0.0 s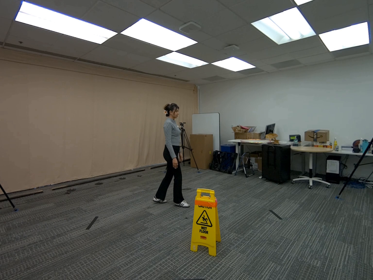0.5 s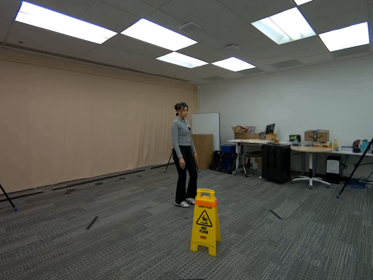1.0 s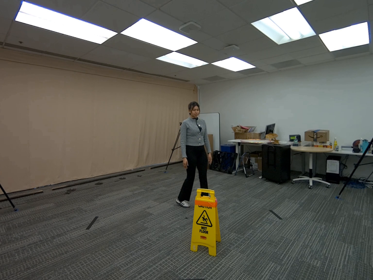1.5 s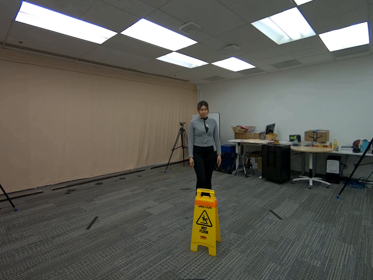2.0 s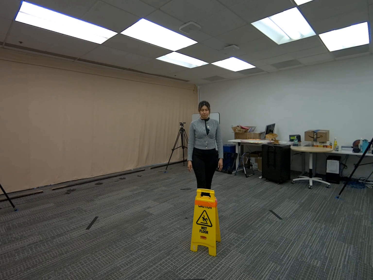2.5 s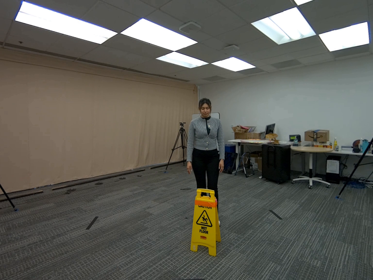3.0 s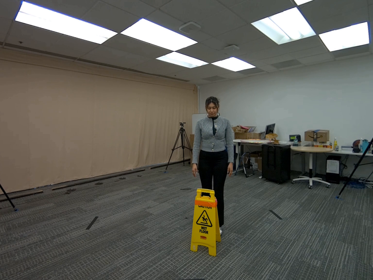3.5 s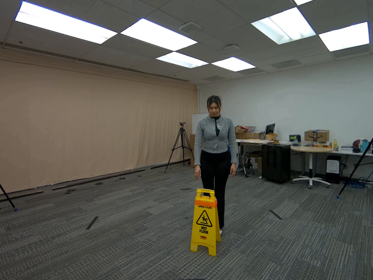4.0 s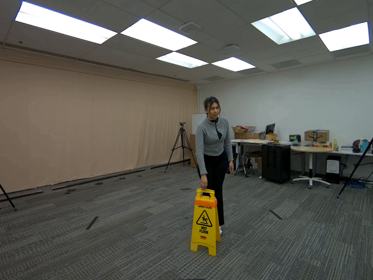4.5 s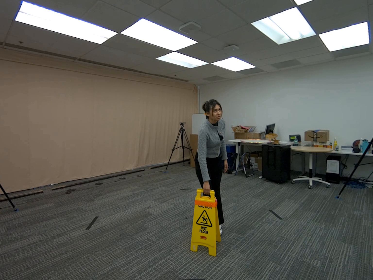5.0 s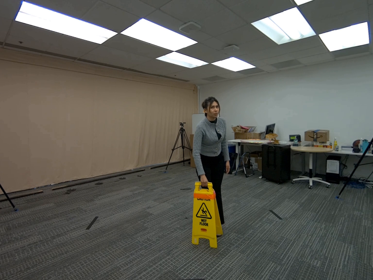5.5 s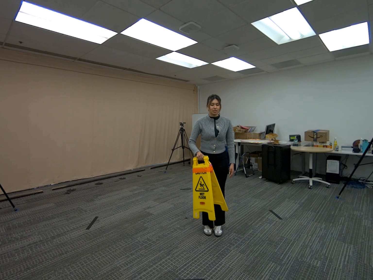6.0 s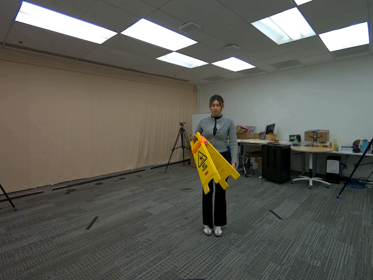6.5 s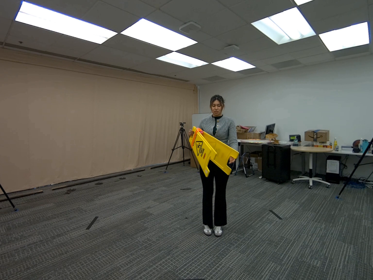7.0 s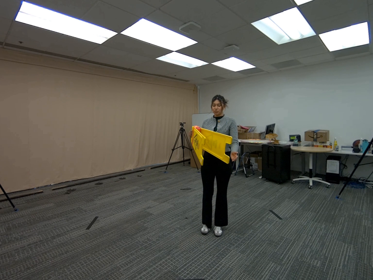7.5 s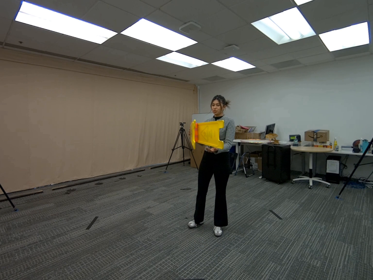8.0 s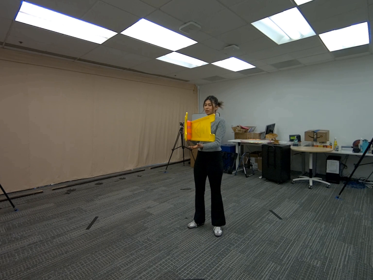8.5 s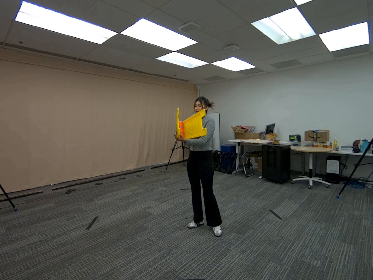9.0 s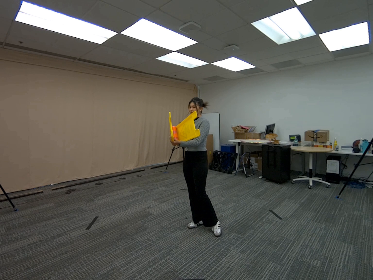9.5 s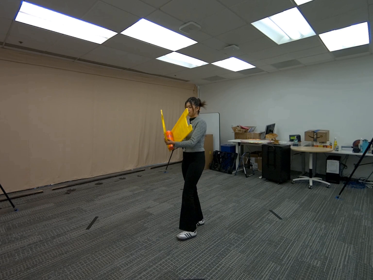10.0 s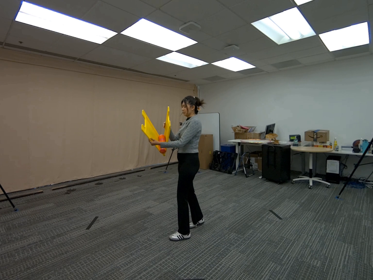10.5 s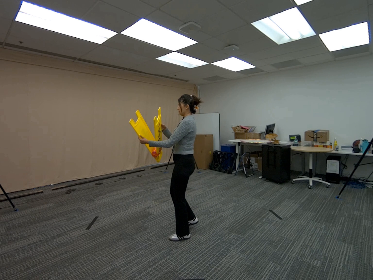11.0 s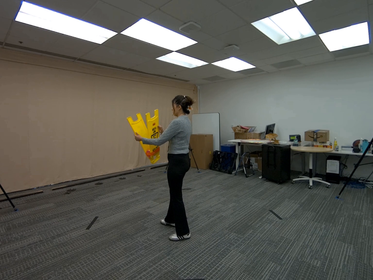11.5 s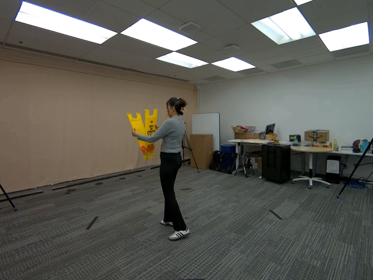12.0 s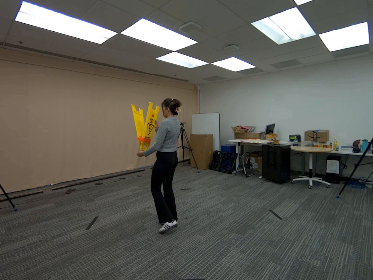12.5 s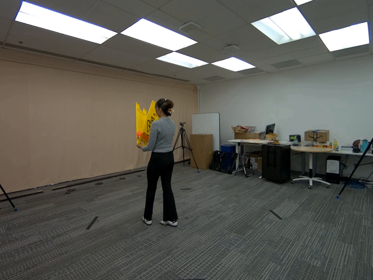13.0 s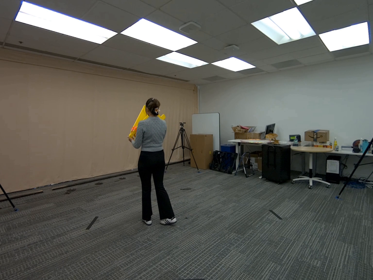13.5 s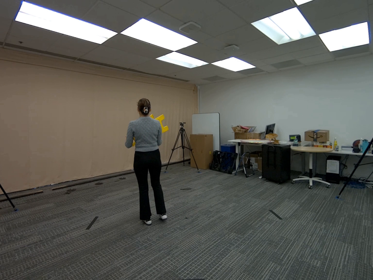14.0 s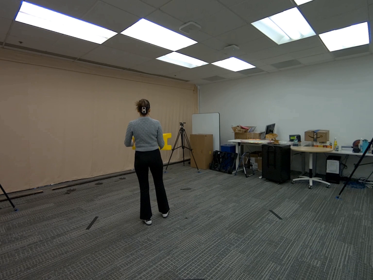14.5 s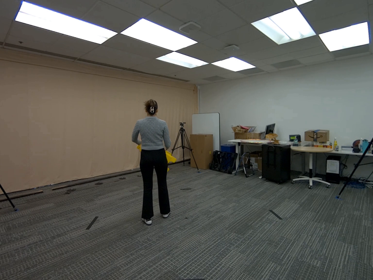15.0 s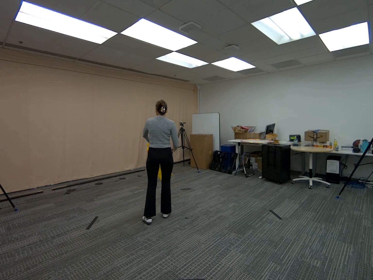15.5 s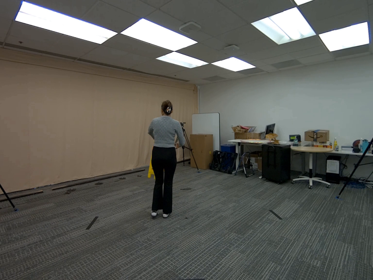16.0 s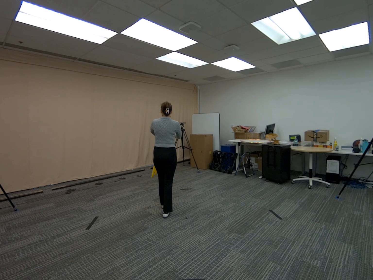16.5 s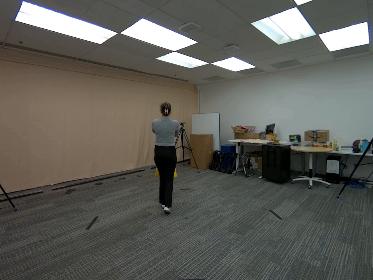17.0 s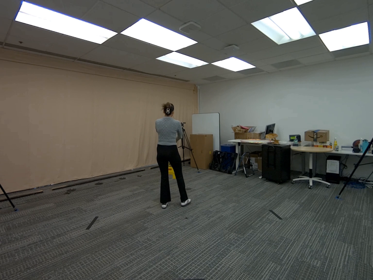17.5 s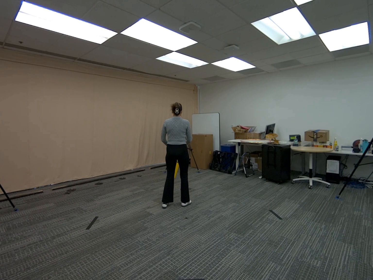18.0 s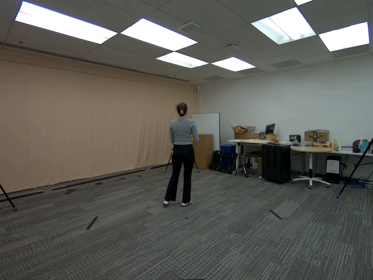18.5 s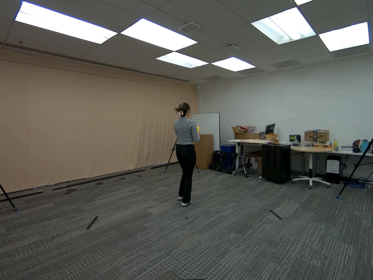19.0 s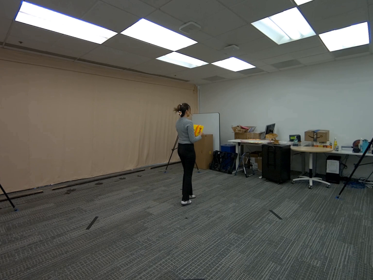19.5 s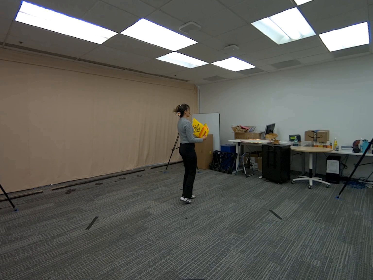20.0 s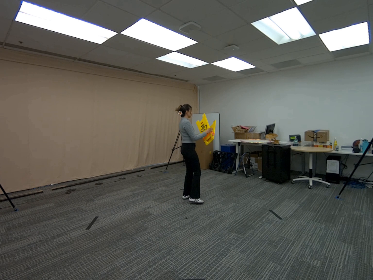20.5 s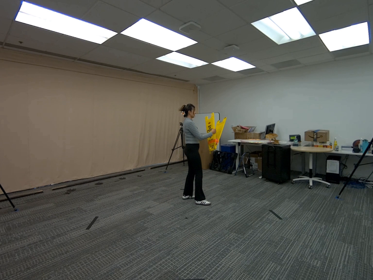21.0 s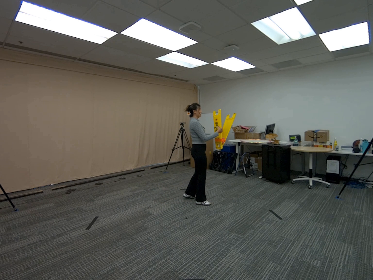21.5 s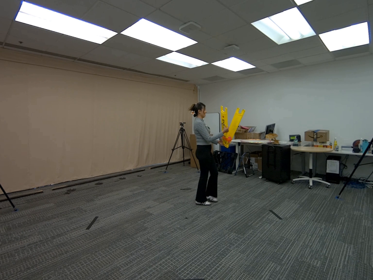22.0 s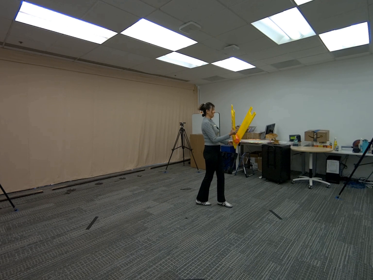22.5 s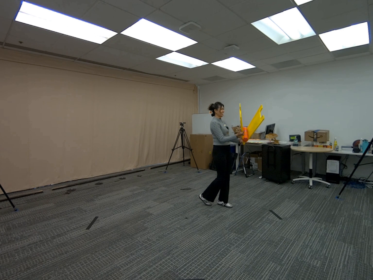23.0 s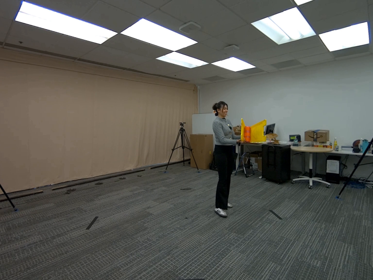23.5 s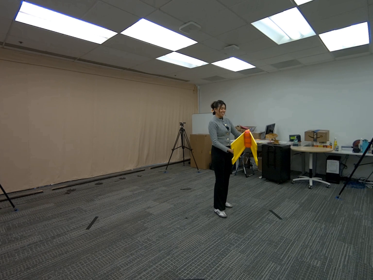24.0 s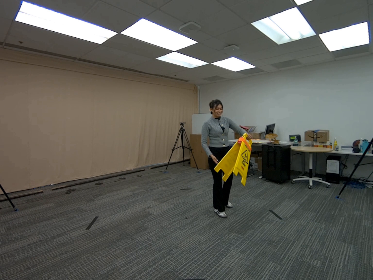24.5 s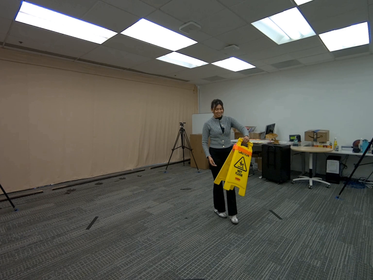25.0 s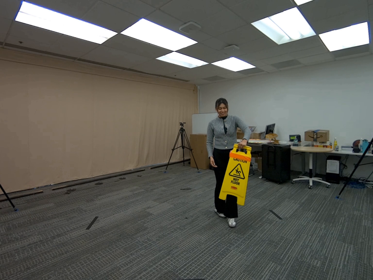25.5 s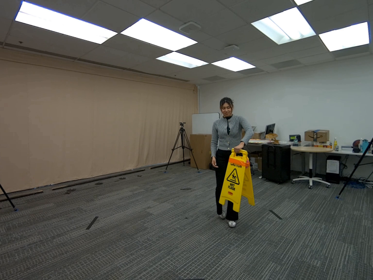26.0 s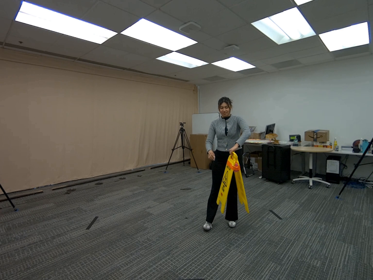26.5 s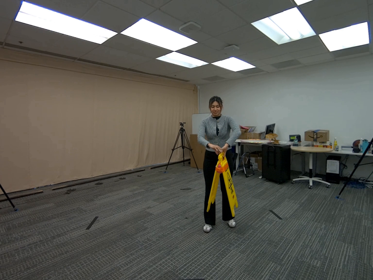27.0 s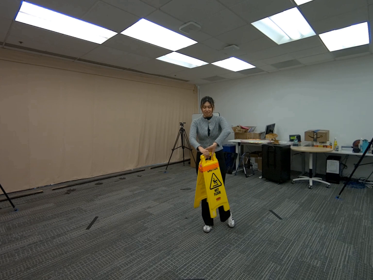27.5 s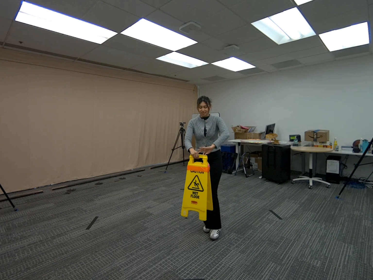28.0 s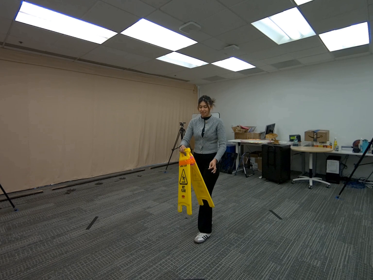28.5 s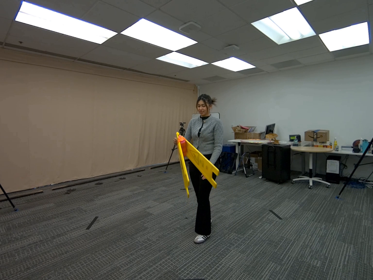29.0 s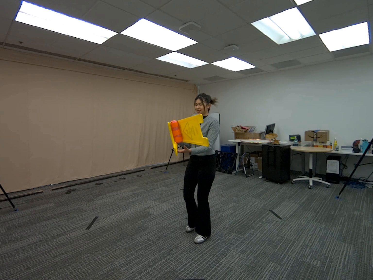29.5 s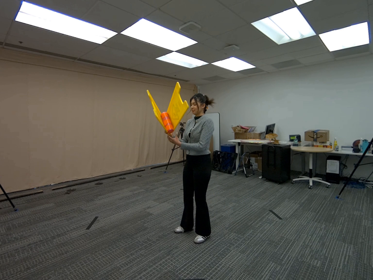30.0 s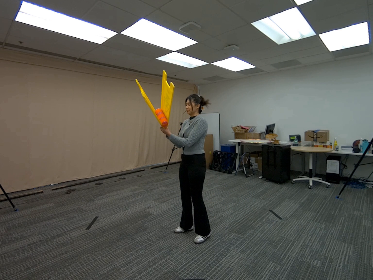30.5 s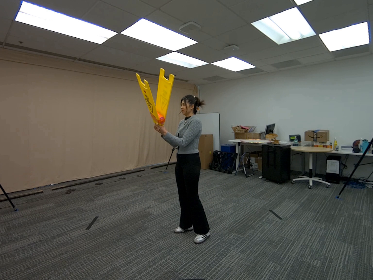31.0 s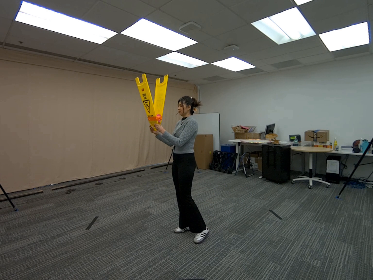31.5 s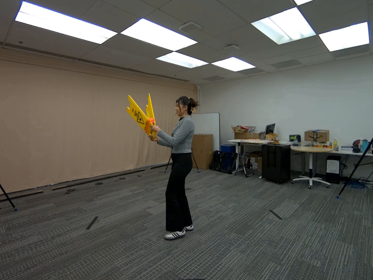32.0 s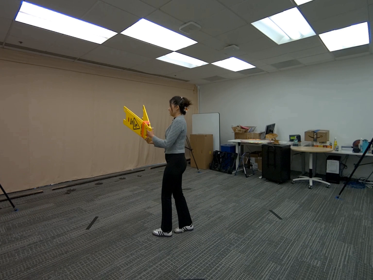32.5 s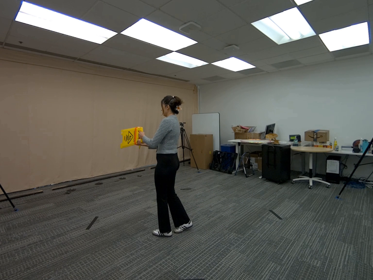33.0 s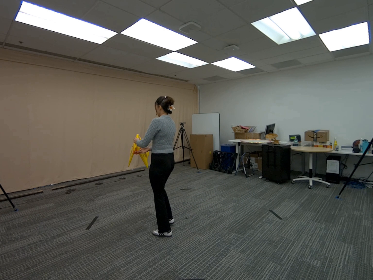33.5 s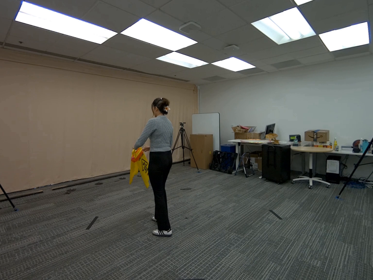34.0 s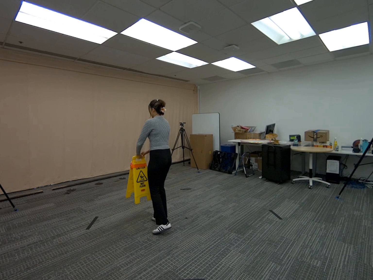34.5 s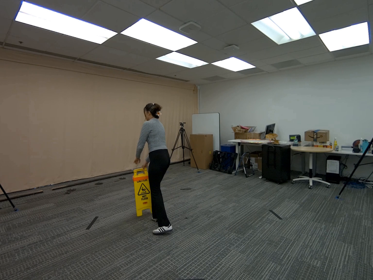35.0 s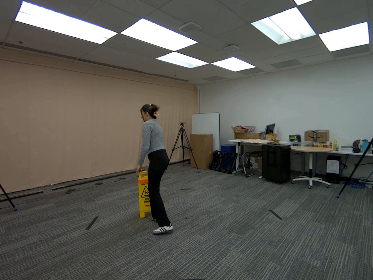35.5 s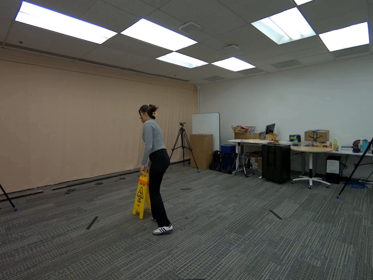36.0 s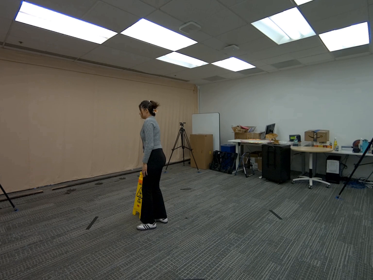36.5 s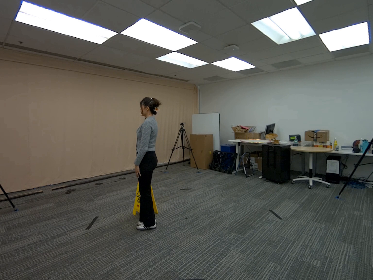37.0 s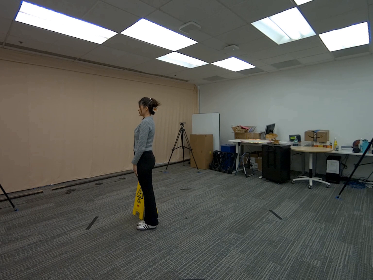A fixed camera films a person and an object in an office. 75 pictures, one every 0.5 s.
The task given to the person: Walk to the wet floor sign and pick it up with both hands. While holding the sign, rotate it in midair as you walk in a circle so it is visible from all angles. When finished, place the sign back on the ground.
